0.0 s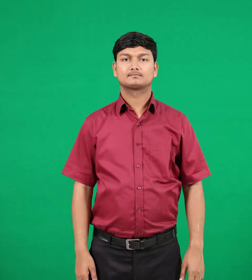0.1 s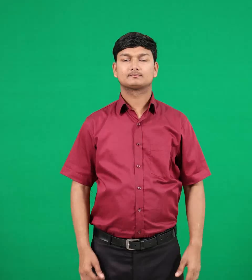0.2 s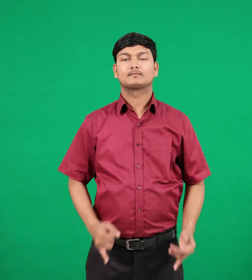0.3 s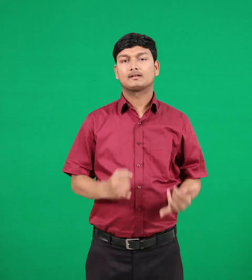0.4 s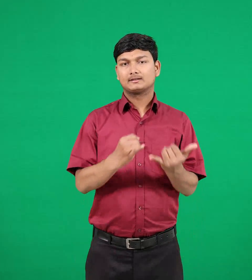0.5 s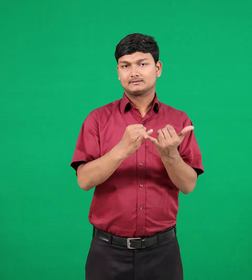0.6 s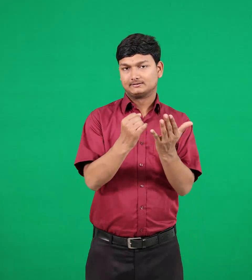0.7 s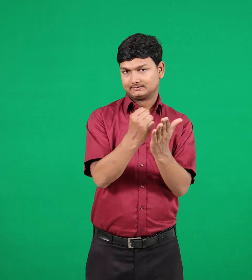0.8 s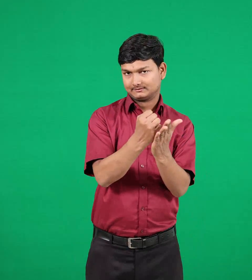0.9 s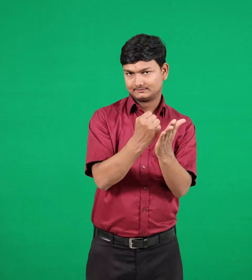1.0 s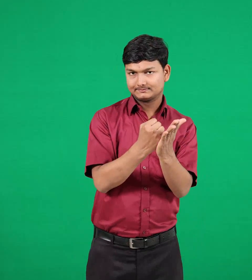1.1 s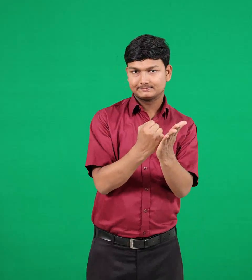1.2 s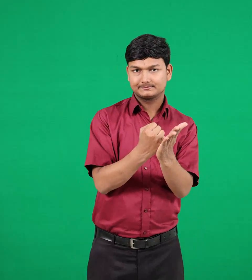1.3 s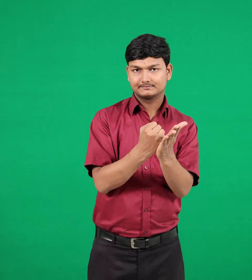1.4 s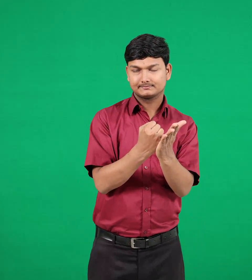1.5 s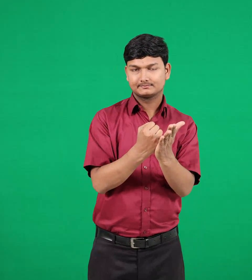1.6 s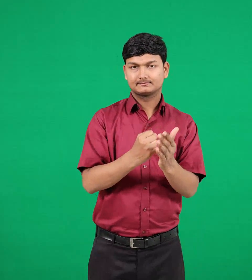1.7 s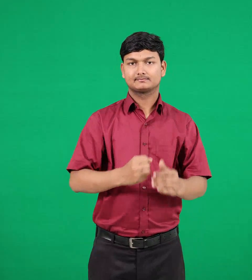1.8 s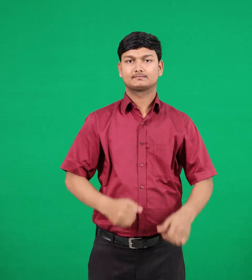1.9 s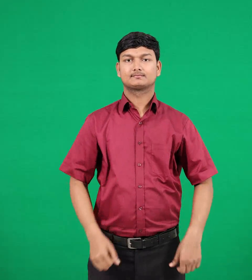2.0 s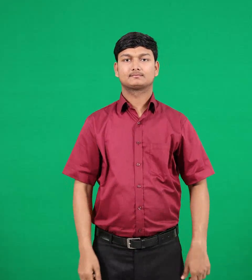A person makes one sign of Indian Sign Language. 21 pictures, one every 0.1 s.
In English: subject
